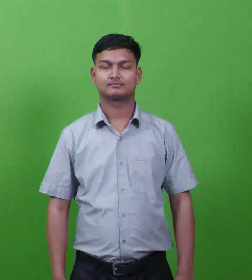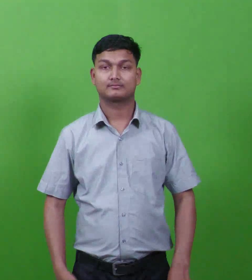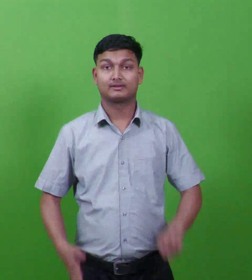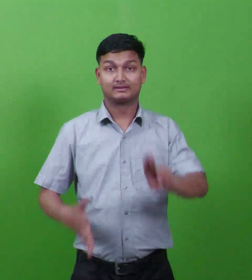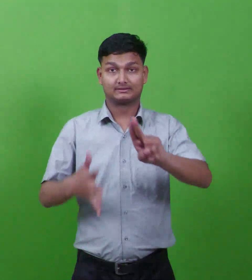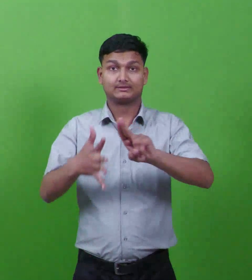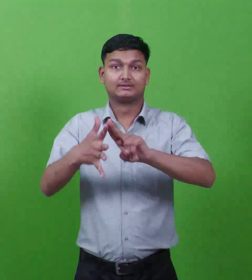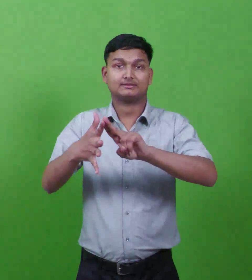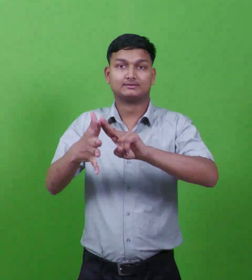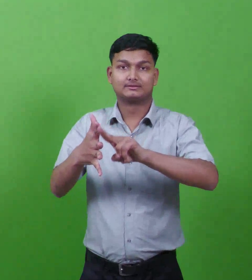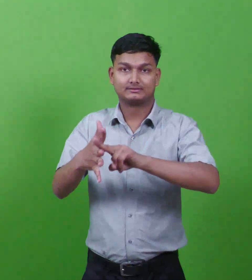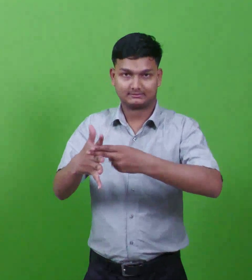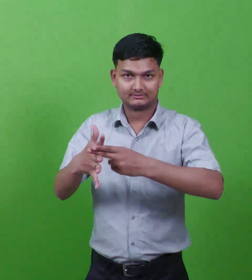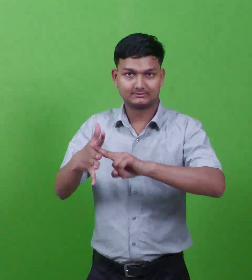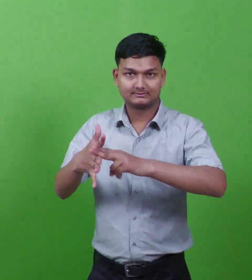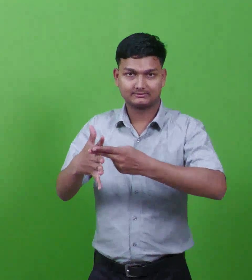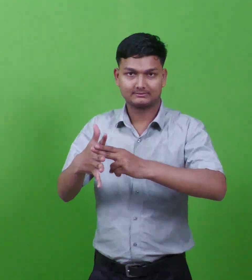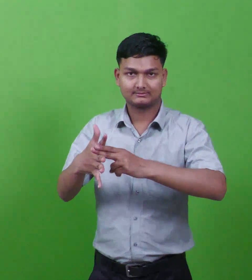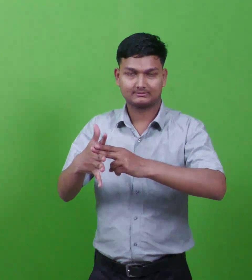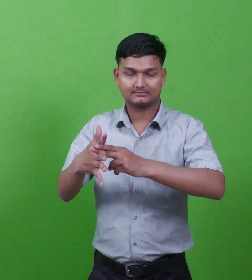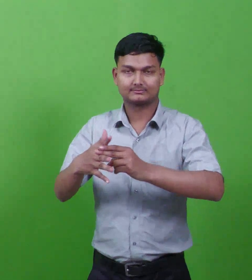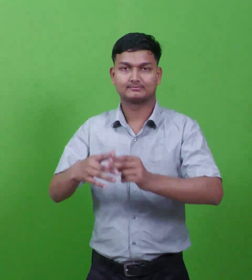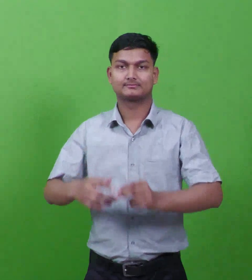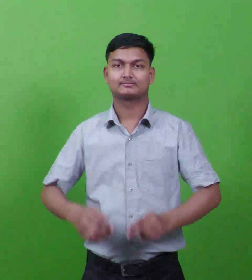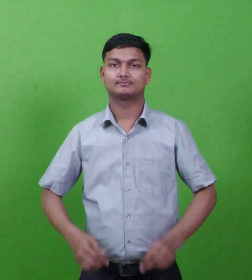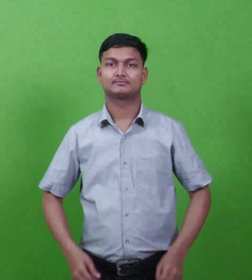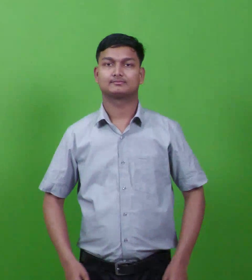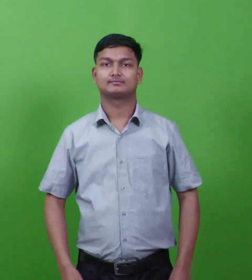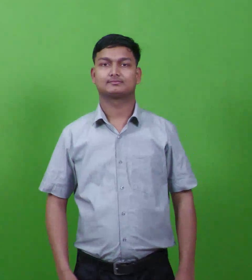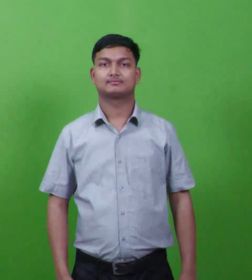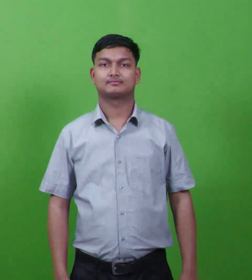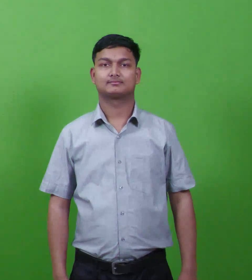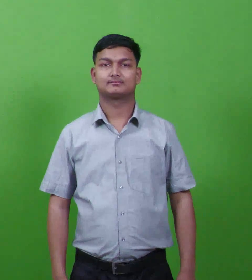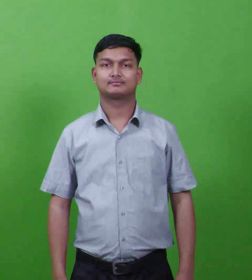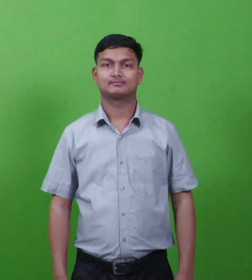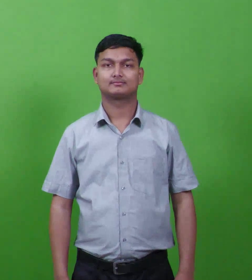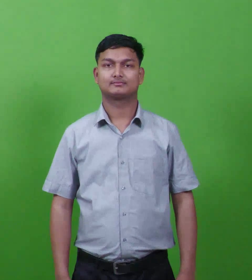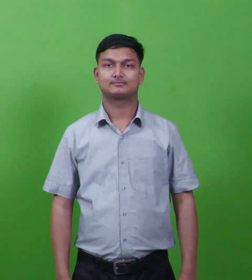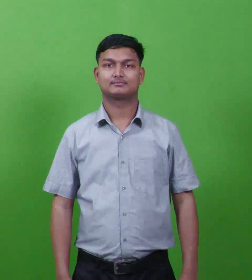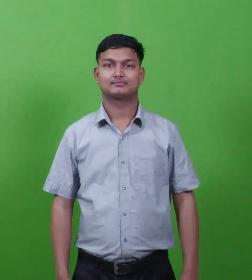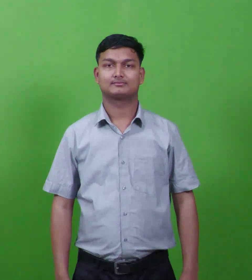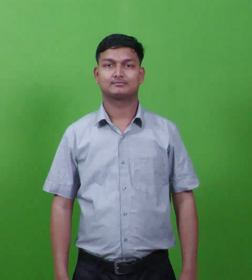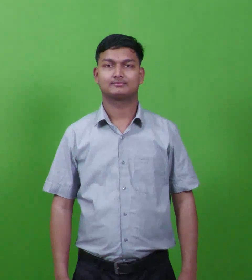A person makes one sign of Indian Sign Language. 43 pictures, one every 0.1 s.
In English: jairus
